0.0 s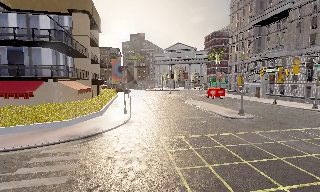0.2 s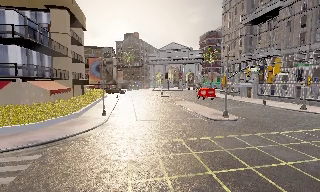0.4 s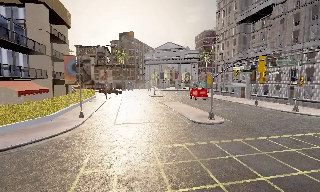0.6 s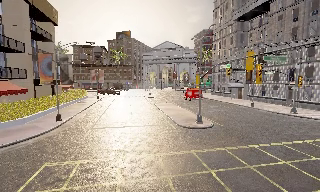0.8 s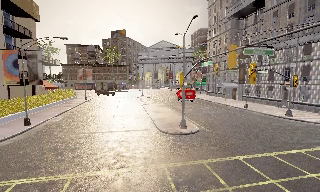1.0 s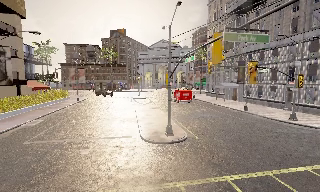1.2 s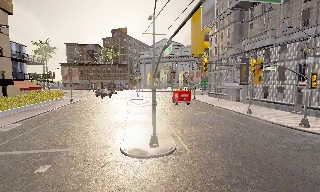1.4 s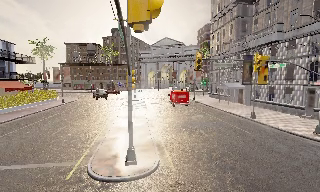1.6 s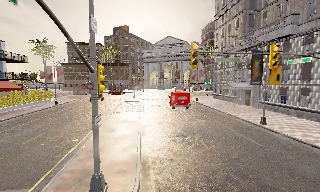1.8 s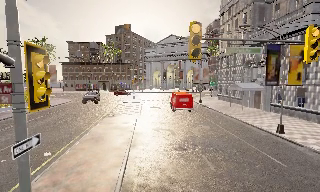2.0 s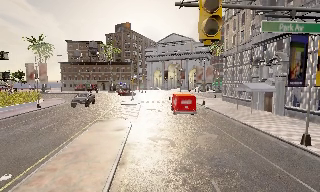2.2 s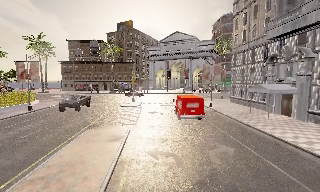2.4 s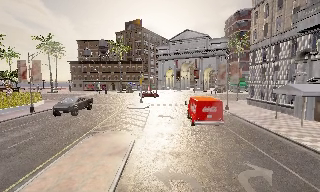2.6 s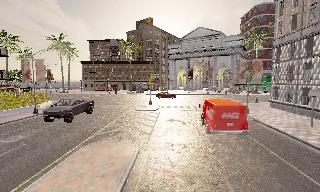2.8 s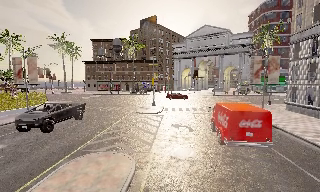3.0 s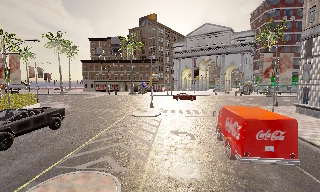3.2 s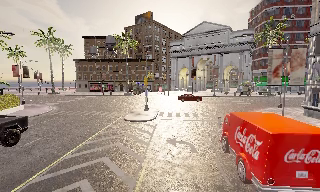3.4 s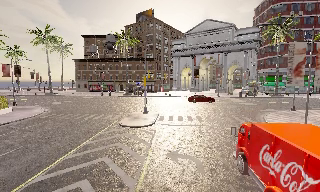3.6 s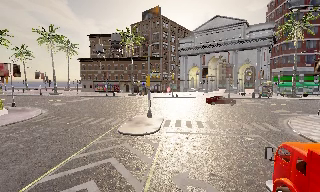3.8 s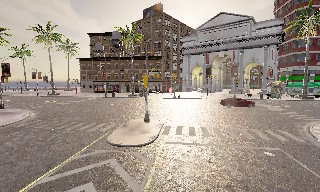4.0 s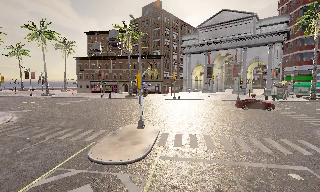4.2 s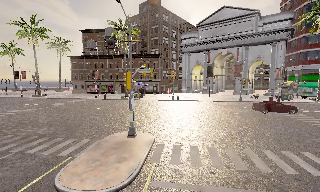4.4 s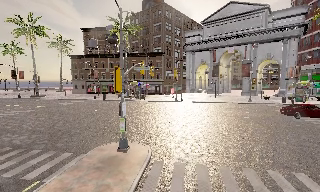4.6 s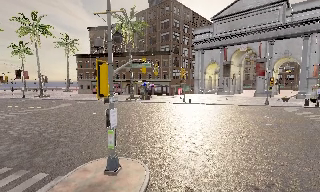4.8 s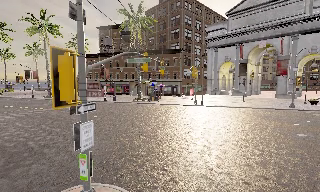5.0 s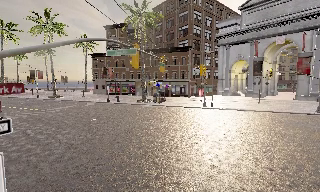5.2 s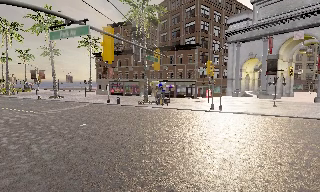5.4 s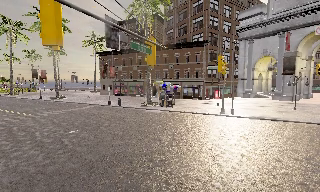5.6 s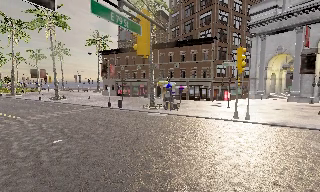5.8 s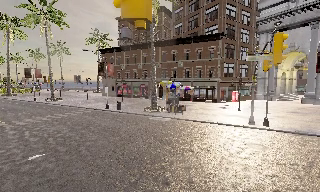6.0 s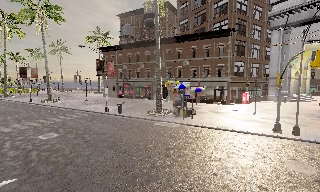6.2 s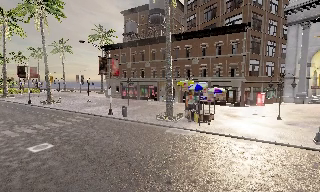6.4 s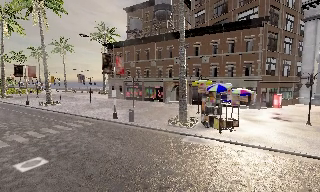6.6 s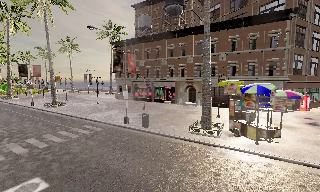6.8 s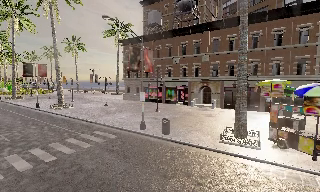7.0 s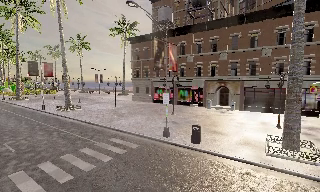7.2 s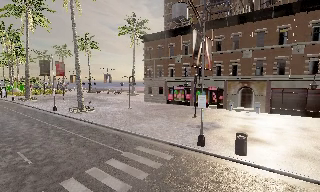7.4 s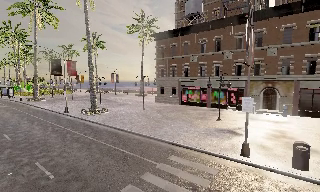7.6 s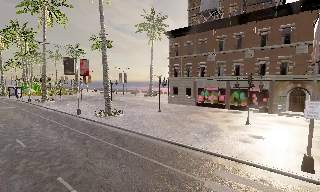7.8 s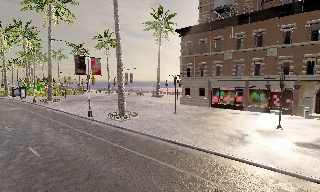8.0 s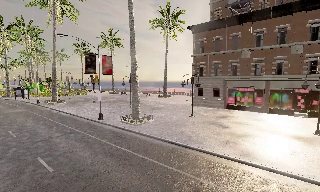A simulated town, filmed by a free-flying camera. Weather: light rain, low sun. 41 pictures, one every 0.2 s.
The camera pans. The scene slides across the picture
to the right.
The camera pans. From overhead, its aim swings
counterclockwise.
0.0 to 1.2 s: The camera travels to its right and forward, about 13 m, so close, fixed things drift to the left.
1.2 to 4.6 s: The camera pans to its left, which is counterclockwise from overhead, by about 20 degrees. It travels forward, about 35 m, so what stands in front looms larger.
4.6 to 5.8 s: The camera pans to its left, which is counterclockwise from overhead, by about 15 degrees. It travels forward, about 14 m, so what stands in front looms larger.
5.8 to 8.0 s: The camera travels forward and to its left, about 25 m, so what stands in front looms larger.
The film runs forward here.
